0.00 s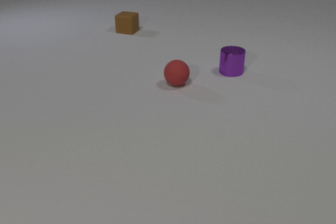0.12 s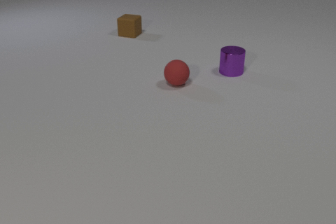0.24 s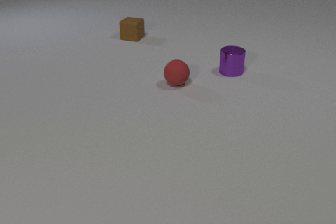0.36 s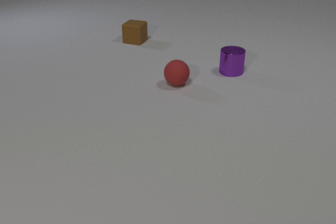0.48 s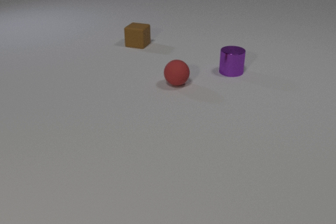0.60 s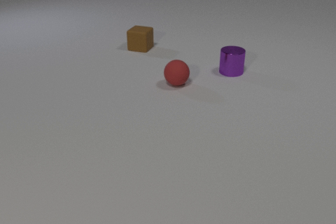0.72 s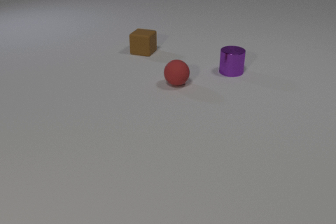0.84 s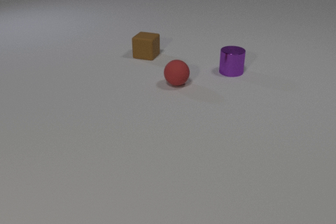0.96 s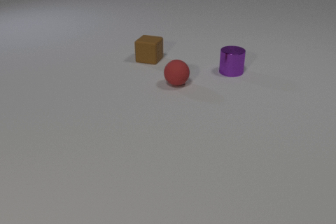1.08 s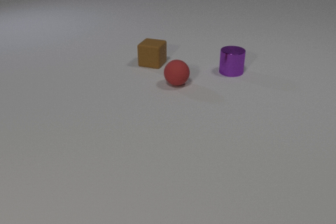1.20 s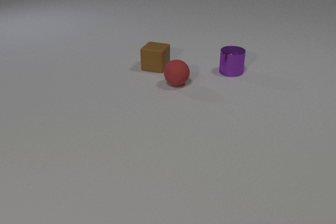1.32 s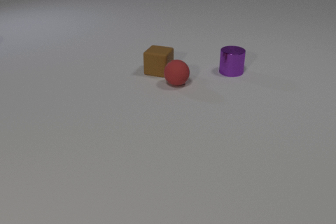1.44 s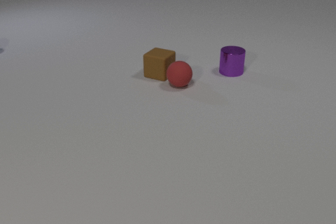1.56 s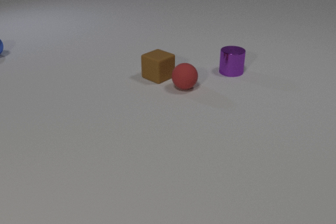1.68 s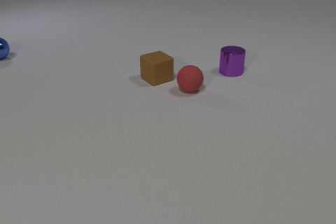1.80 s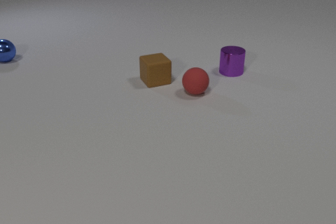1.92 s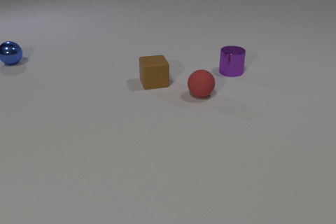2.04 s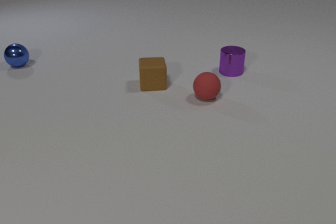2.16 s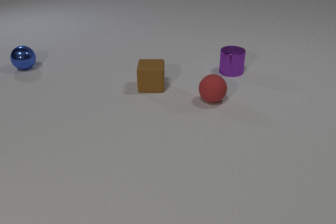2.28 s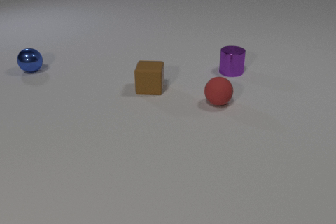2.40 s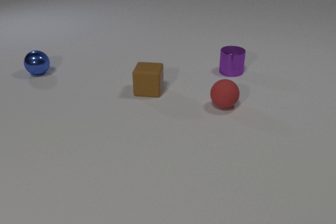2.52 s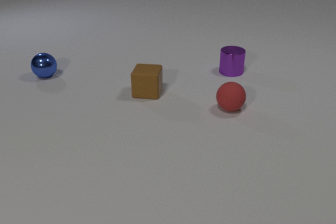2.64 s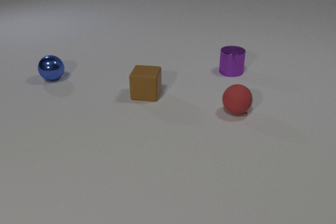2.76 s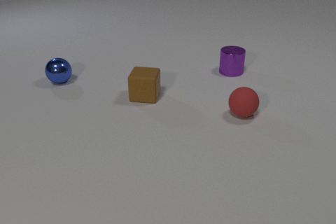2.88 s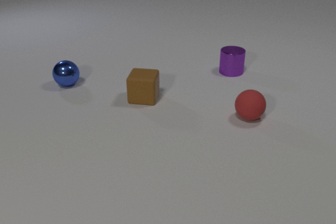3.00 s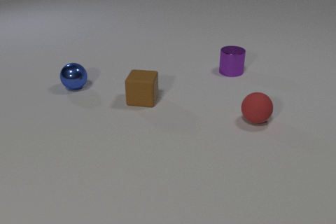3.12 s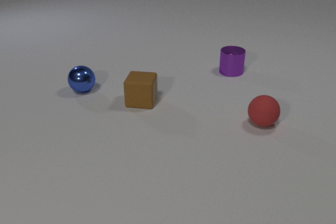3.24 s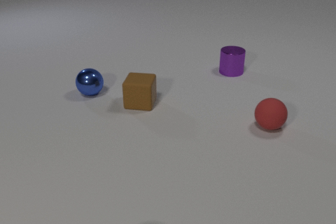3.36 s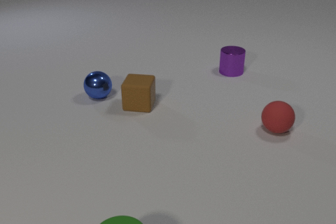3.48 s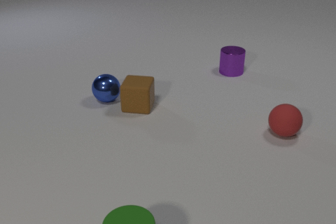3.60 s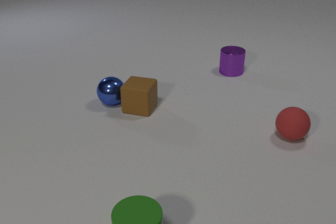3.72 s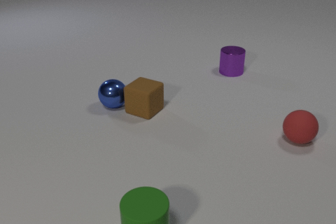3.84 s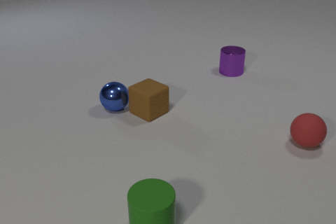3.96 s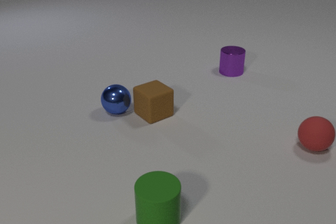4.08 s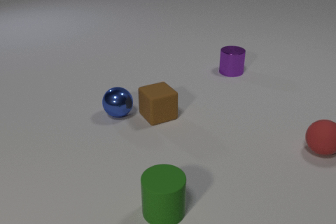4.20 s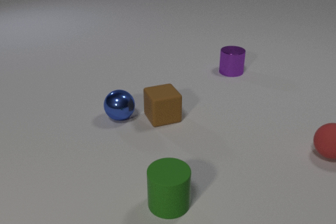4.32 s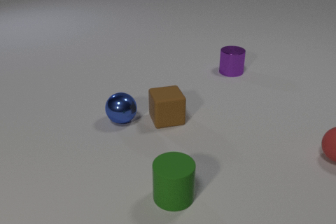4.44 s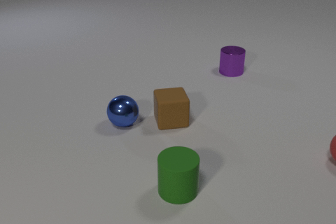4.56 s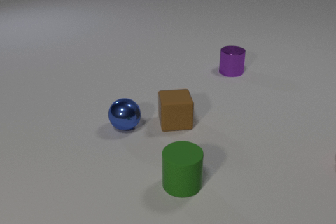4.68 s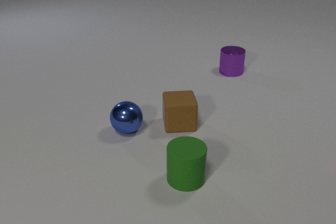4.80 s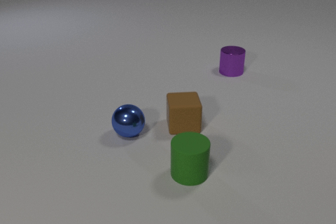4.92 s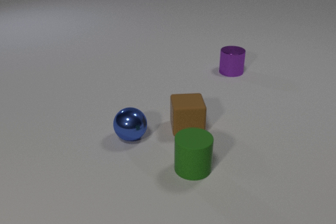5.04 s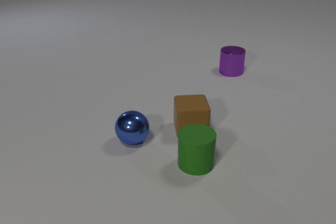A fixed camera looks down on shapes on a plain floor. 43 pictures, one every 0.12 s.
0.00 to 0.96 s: The brown rubber cube slides toward the camera.
0.96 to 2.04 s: The brown rubber cube slides toward the camera, spins clockwise seen from above by about 60 degrees, its near face sliding to the left. The red rubber sphere rolls to the right and toward the camera. The blue metal sphere comes in at the left edge, rolls toward the camera and to the right. The brown rubber cube and the red rubber sphere collide.
2.04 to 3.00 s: The brown rubber cube slides toward the camera. The red rubber sphere rolls to the right and toward the camera. The blue metal sphere rolls toward the camera and to the right.
3.00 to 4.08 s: The brown rubber cube slides toward the camera and to the right, spins clockwise seen from above by about 60 degrees, its near face sliding to the left. The red rubber sphere rolls to the right and toward the camera. The blue metal sphere rolls toward the camera and to the right. The green rubber cylinder comes in at the bottom edge, slides away from the camera and to the right. The brown rubber cube and the blue metal sphere collide.
4.08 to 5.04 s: The brown rubber cube slides to the right and toward the camera, spins so that its near face slides to the left, clockwise seen from above. The red rubber sphere rolls to the right and toward the camera, leaves at the right edge. The blue metal sphere rolls toward the camera. The green rubber cylinder slides away from the camera and to the right.
What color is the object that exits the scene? red.
How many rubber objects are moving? 3.
What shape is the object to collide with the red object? cube.
